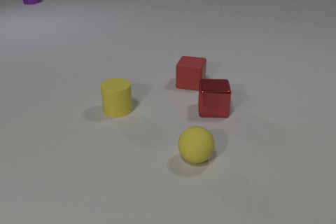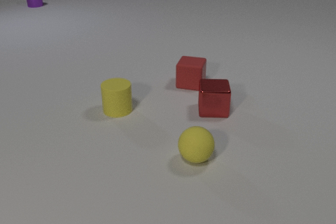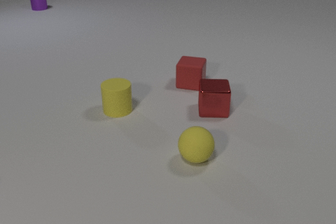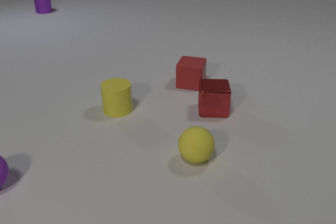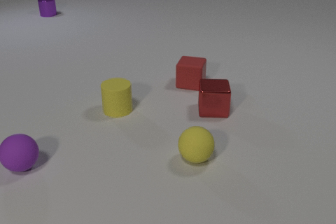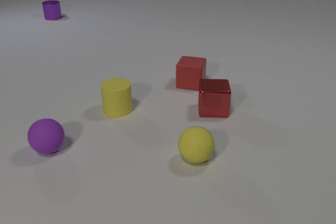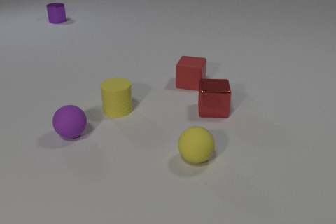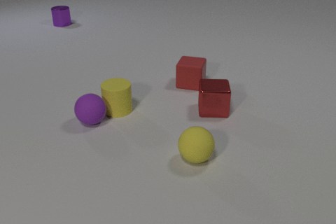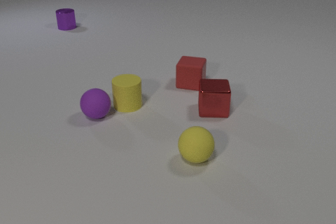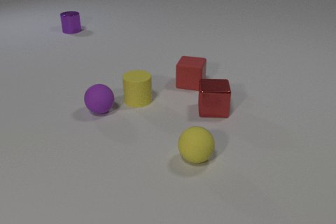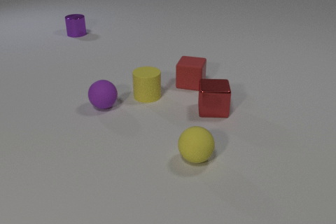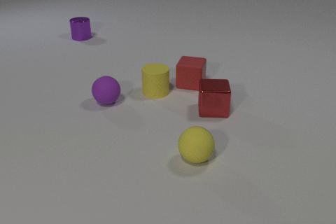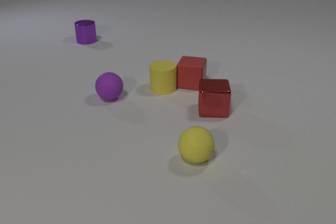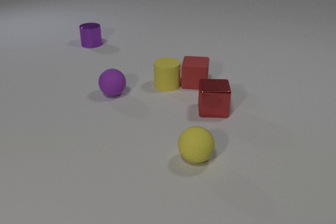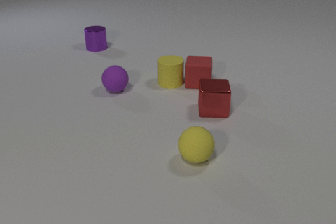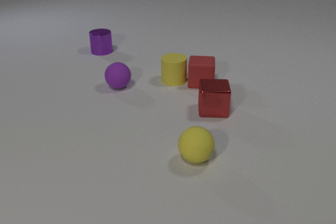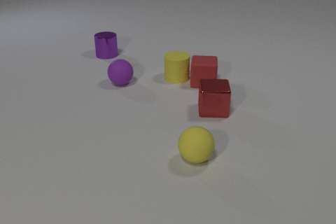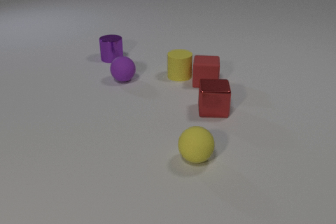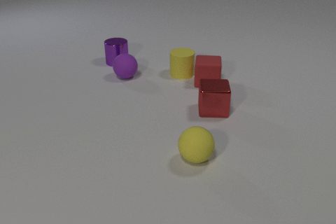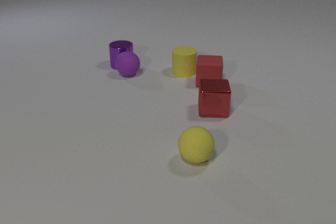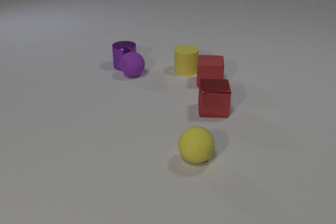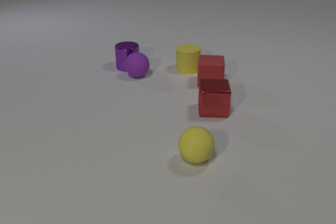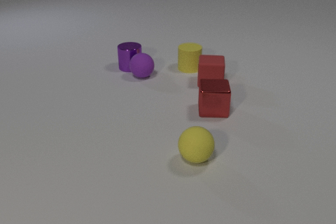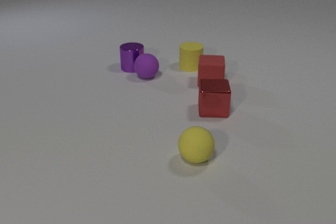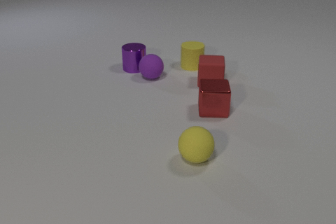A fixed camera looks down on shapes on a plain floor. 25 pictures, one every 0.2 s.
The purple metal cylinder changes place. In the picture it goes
toward the camera.
0.0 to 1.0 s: The purple rubber sphere comes in at the left edge, rolls to the right and away from the camera. The purple metal cylinder slides toward the camera.
1.0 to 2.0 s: The purple rubber sphere rolls away from the camera and to the right. The yellow rubber cylinder slides to the right and away from the camera. The purple metal cylinder slides toward the camera. The purple rubber sphere and the yellow rubber cylinder collide.
2.0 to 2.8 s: The purple rubber sphere rolls away from the camera. The yellow rubber cylinder slides away from the camera and to the right. The purple metal cylinder slides toward the camera and to the right. The red rubber cube slides to the right. The yellow rubber cylinder and the red rubber cube collide.
2.8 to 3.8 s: The purple rubber sphere rolls away from the camera. The yellow rubber cylinder slides away from the camera and to the right. The purple metal cylinder slides toward the camera and to the right. The red rubber cube slides to the right. The purple rubber sphere and the purple metal cylinder collide.
3.8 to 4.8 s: The purple rubber sphere rolls to the right. The yellow rubber cylinder slides away from the camera and to the right. The purple metal cylinder slides to the right and toward the camera.
How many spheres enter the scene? 1.
How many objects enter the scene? 1.
What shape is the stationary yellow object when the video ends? sphere.
